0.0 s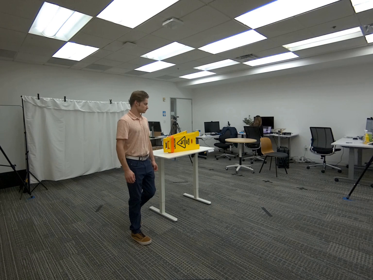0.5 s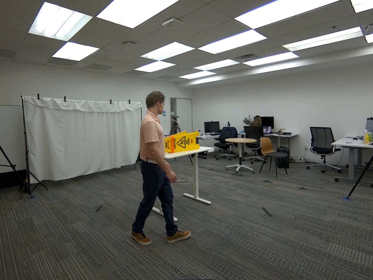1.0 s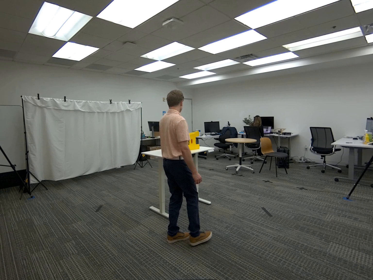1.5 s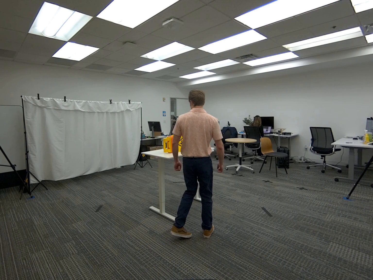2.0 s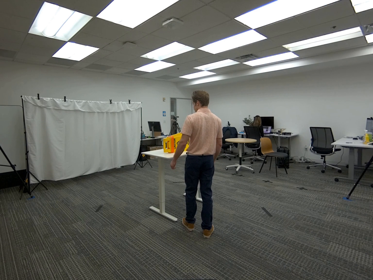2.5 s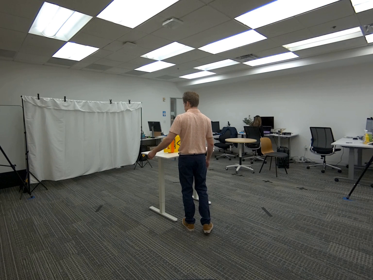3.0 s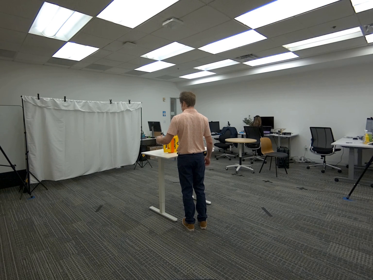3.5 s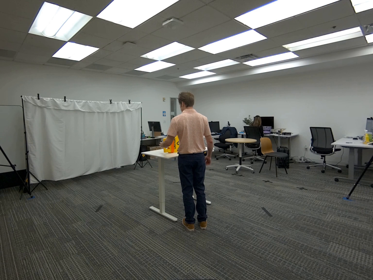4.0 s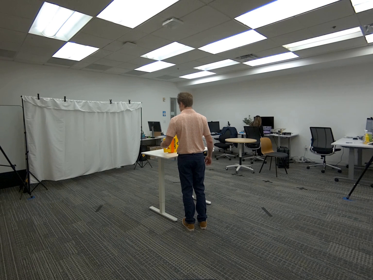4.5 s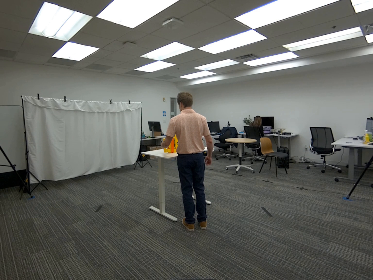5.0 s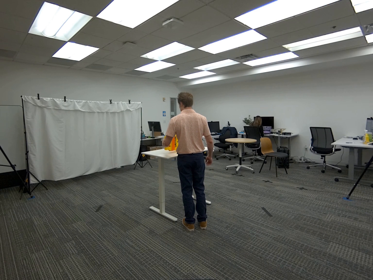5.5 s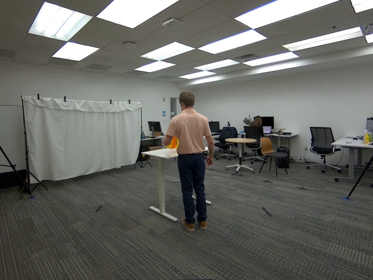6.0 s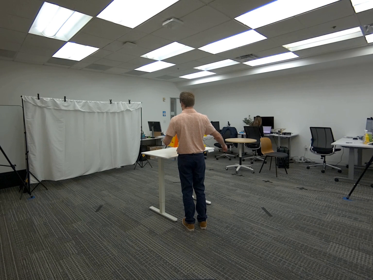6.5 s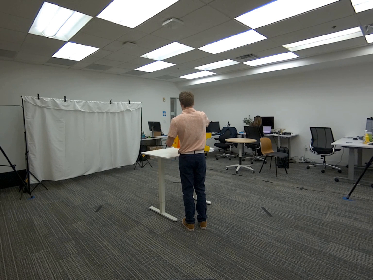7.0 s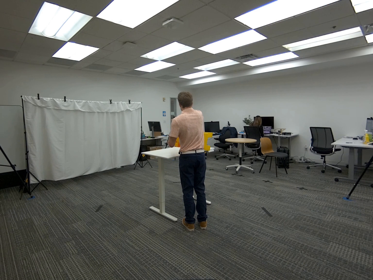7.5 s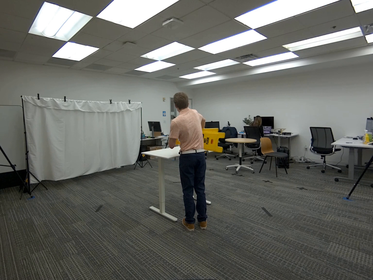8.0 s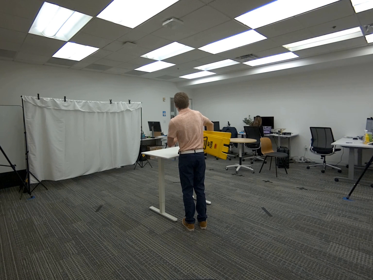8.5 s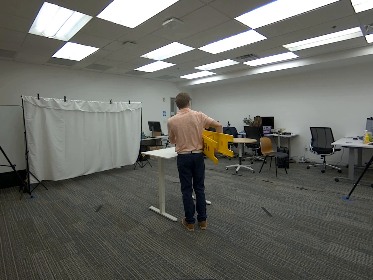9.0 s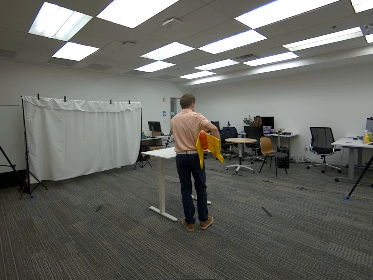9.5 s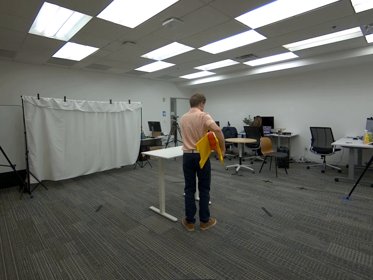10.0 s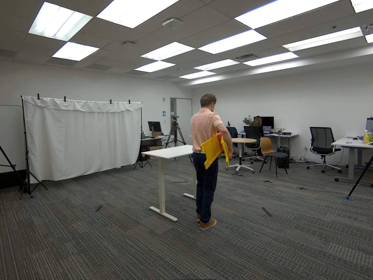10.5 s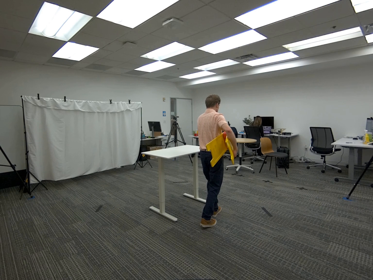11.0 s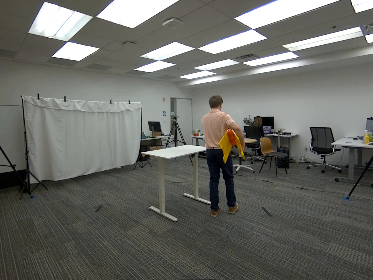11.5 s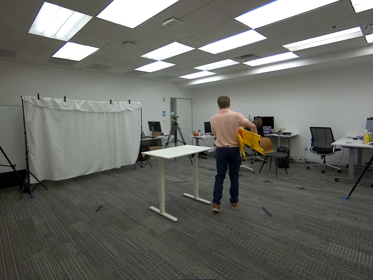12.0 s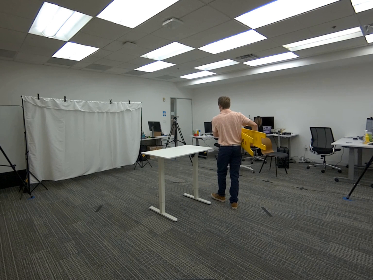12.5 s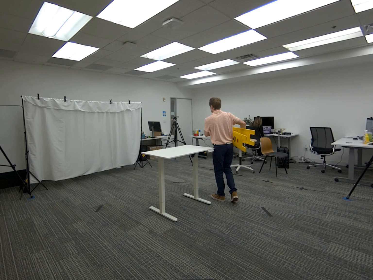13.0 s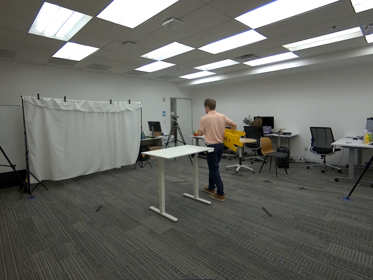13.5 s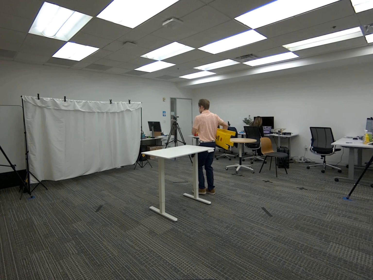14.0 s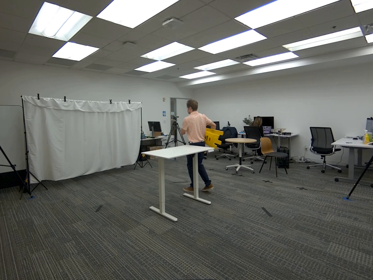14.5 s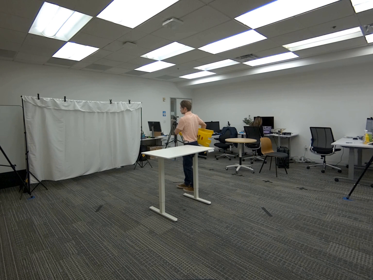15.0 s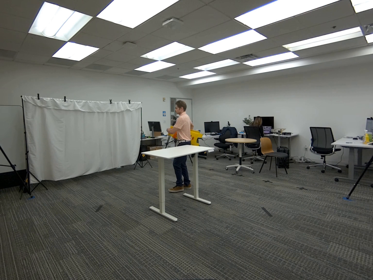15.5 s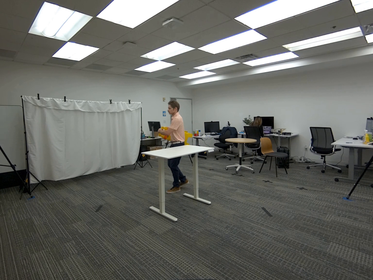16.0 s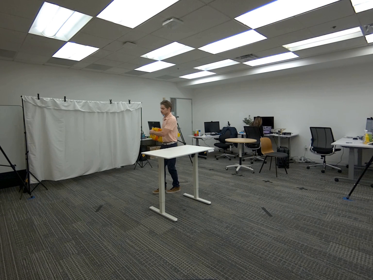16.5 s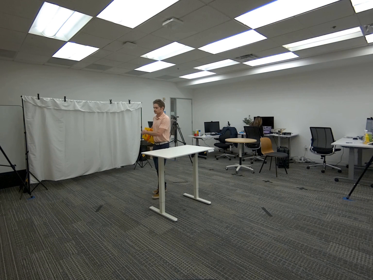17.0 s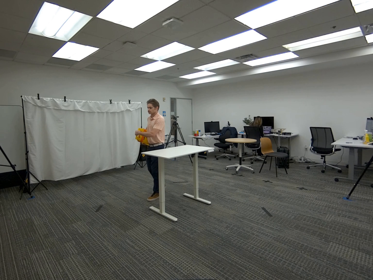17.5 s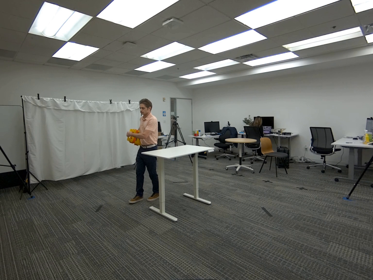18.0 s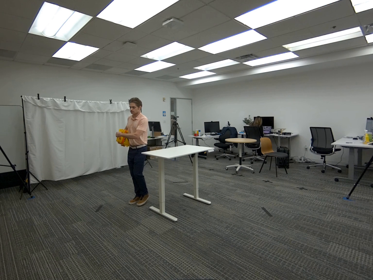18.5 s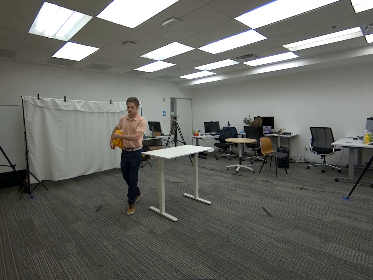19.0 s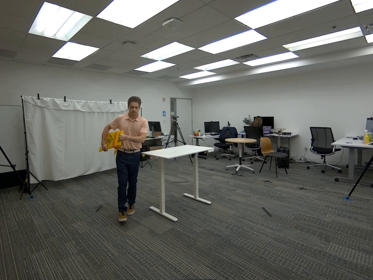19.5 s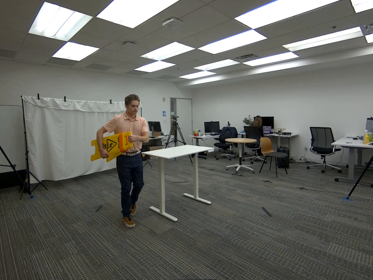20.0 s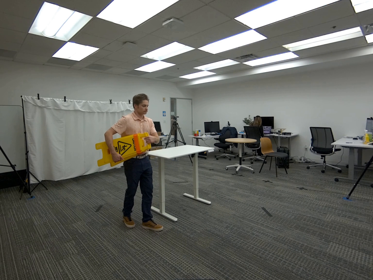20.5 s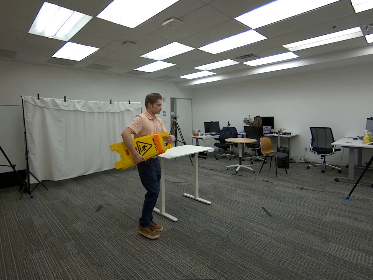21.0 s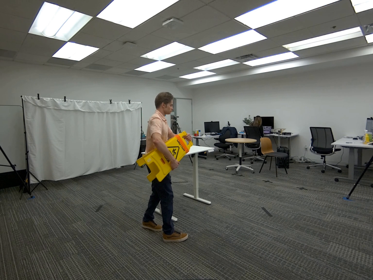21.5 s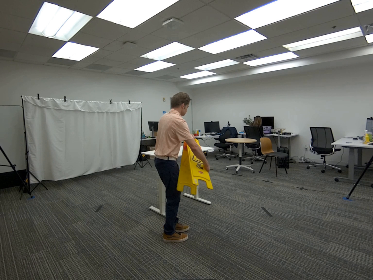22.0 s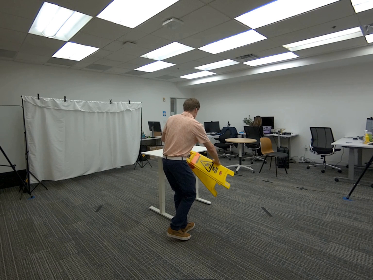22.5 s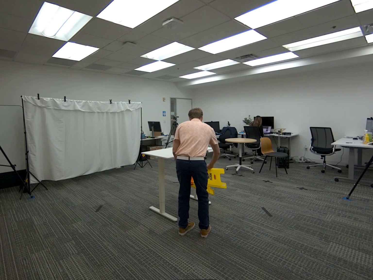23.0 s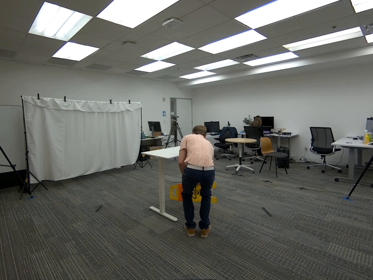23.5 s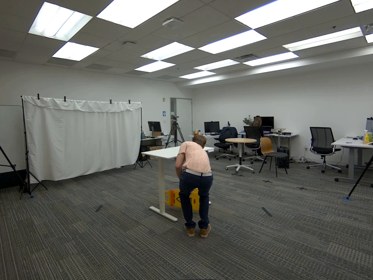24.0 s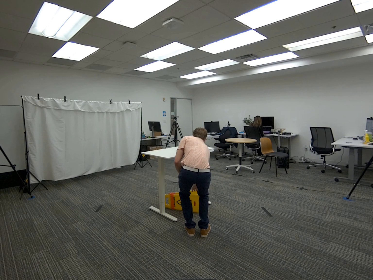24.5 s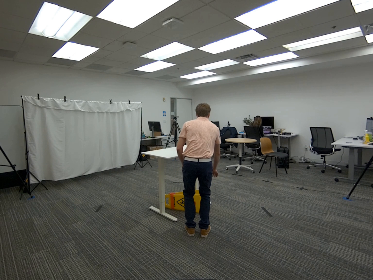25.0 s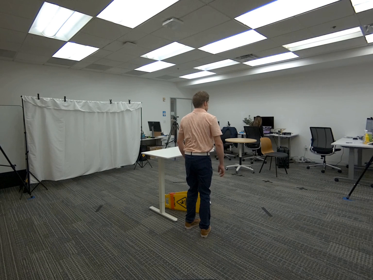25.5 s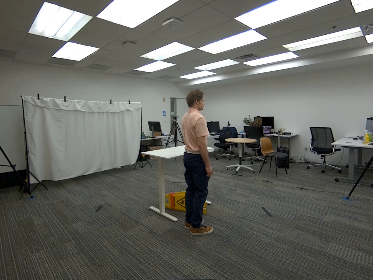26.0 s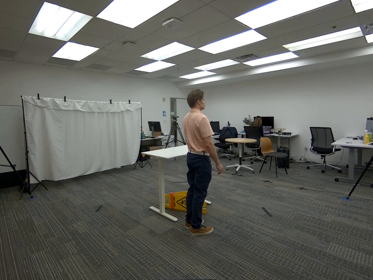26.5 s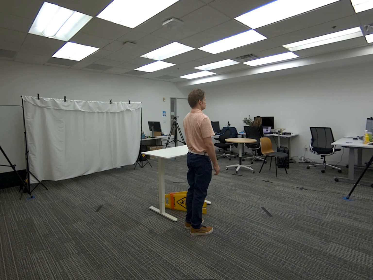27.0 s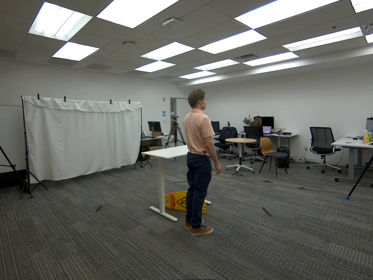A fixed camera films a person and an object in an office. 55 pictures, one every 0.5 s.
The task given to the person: Walk to the wet floor sign lying on its side on the white desk and grasp the handle with one hand, using your other hand to support it under your arm. Walk around while holding the sign for at least 10 seconds, then place it under the desk.
